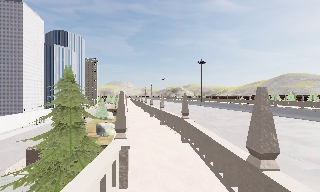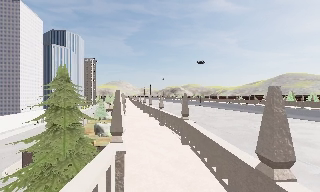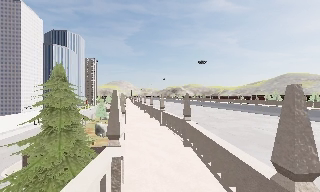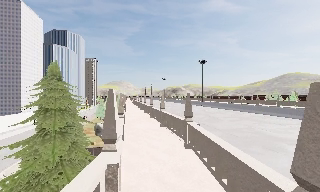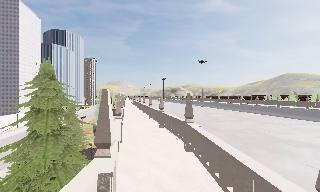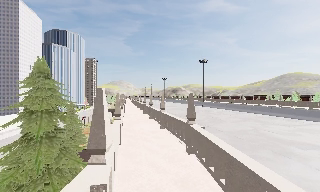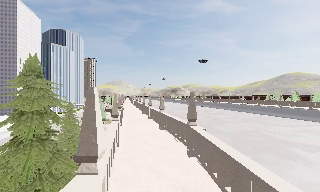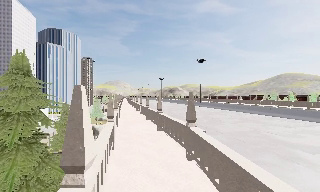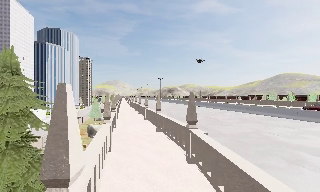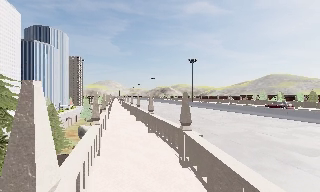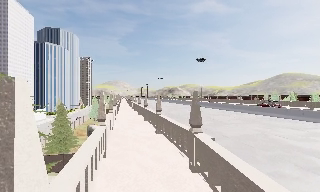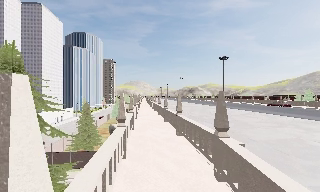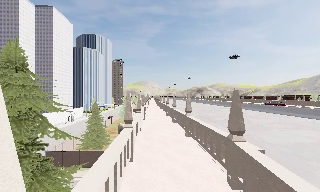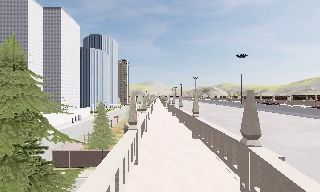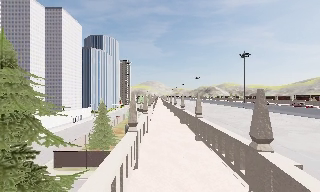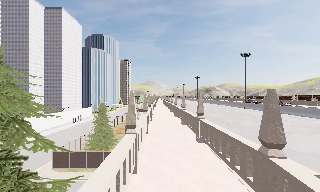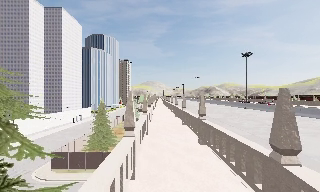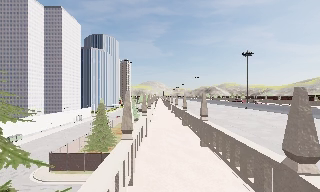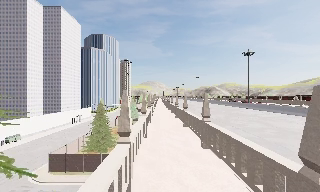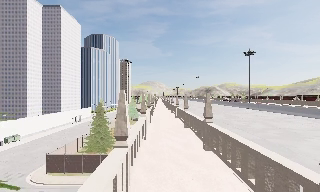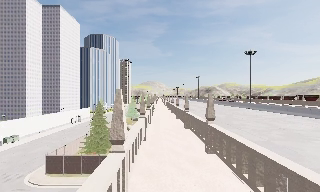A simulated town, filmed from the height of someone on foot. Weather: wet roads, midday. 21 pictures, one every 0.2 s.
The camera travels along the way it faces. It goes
forward.
0.0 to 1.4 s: The camera travels forward, about 2.5 m, so what stands in front looms larger.
1.4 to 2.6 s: The scene slides to the right, as the camera pans about 10 degrees to its left. It travels forward, about 2 m, so what stands in front looms larger.
2.6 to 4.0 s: The camera travels forward, about 2.5 m, so what stands in front looms larger.
The film runs forward here.
